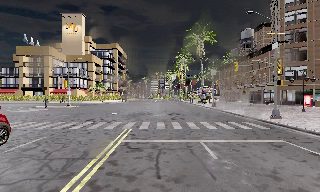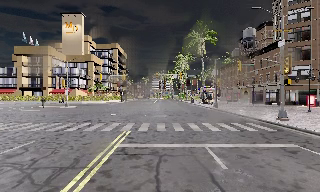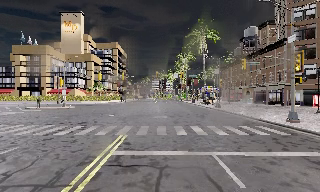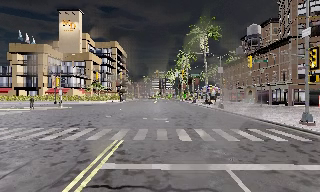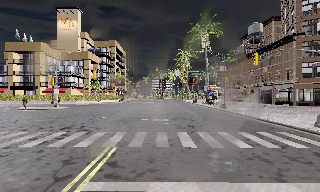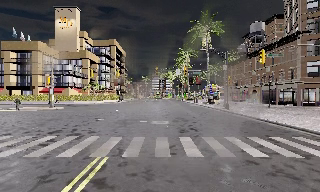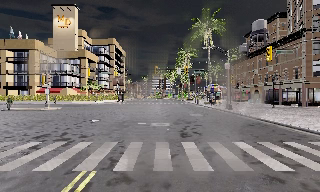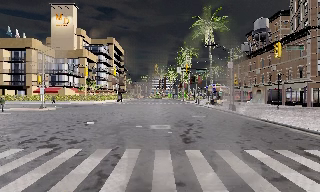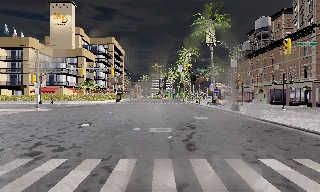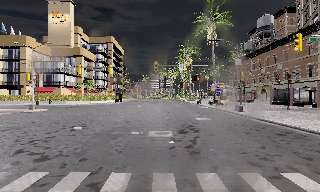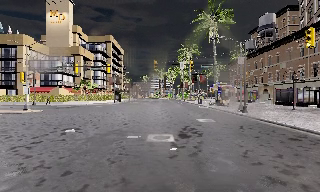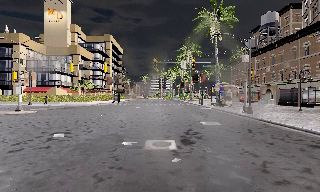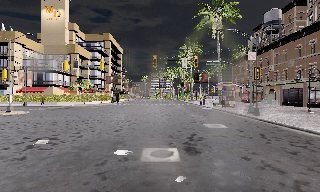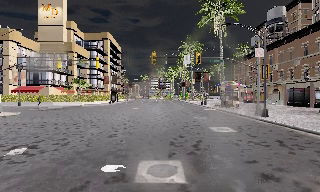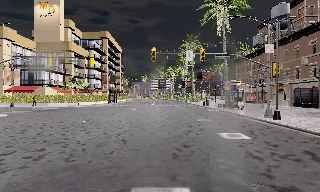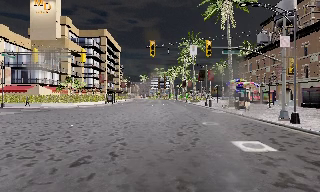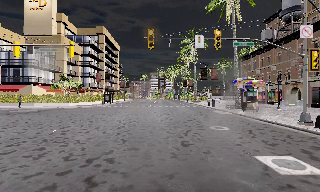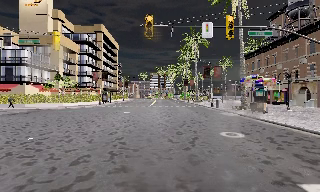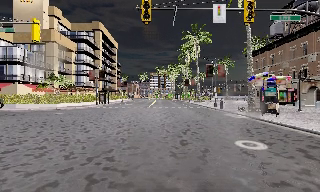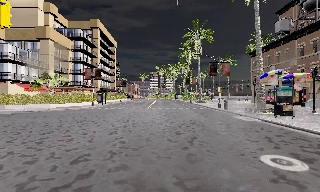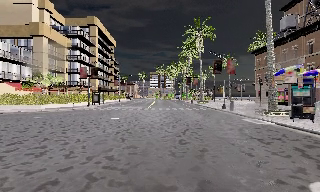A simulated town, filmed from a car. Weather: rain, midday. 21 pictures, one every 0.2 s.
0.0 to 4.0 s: The camera travels forward, about 25 m, so what stands in front looms larger. It gains speed.
The film runs forward here.
